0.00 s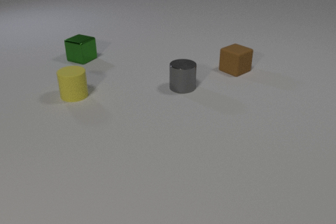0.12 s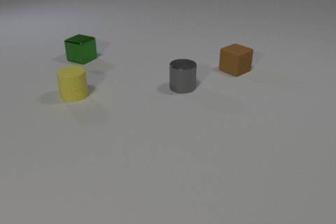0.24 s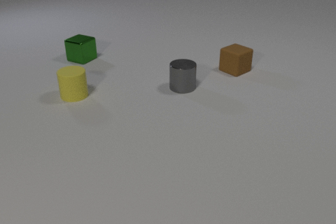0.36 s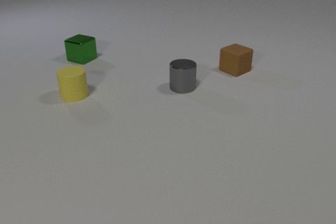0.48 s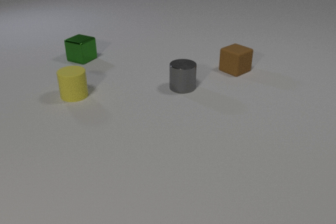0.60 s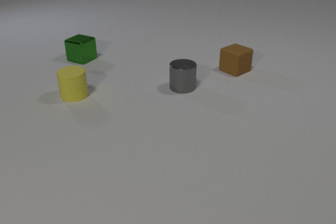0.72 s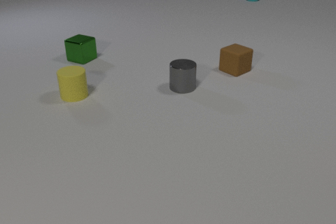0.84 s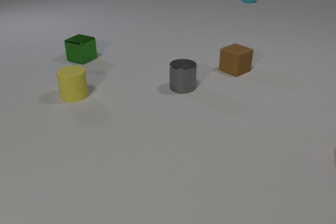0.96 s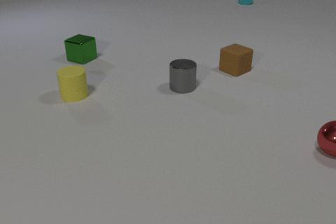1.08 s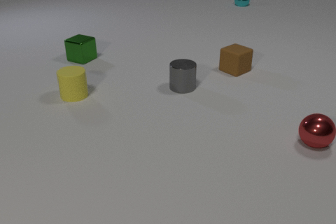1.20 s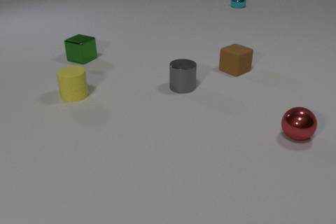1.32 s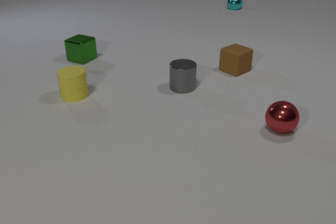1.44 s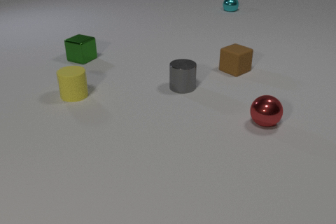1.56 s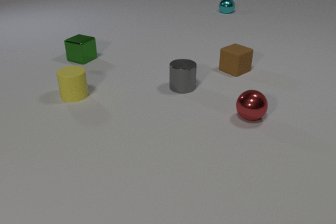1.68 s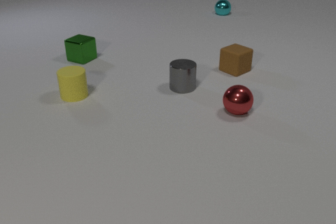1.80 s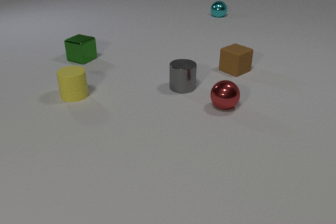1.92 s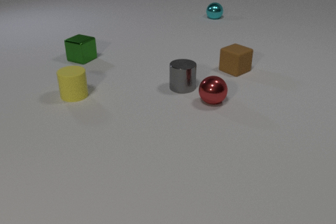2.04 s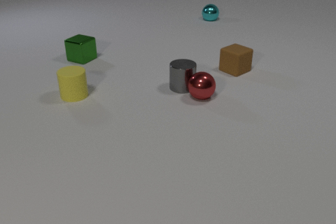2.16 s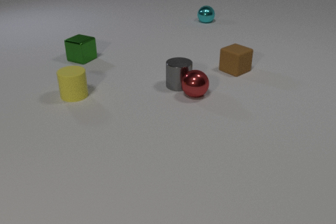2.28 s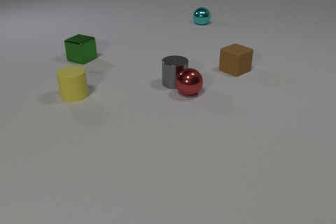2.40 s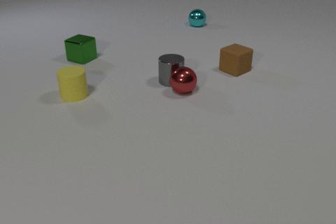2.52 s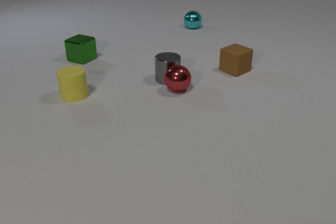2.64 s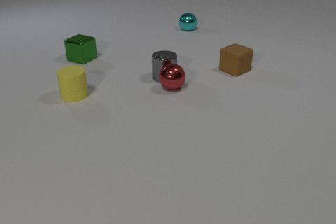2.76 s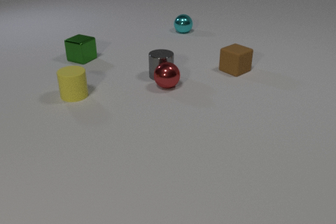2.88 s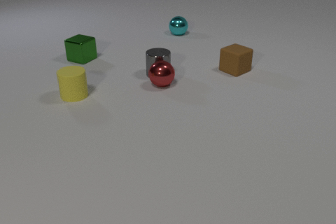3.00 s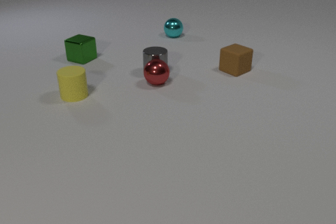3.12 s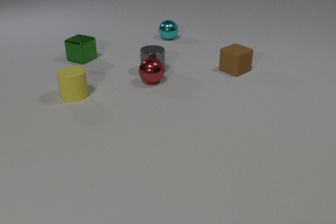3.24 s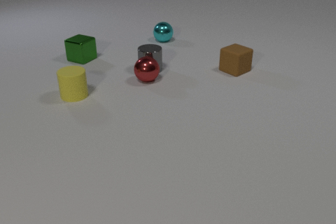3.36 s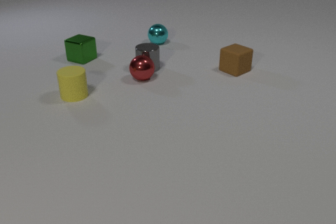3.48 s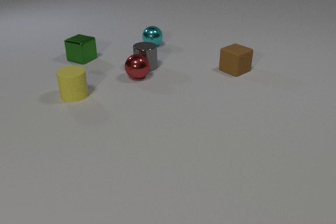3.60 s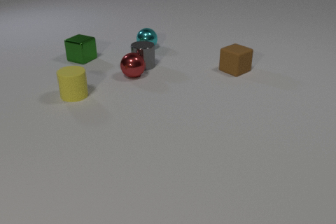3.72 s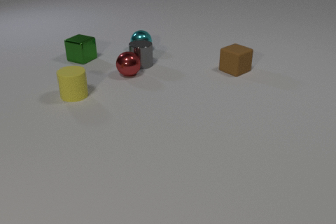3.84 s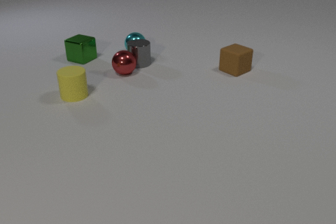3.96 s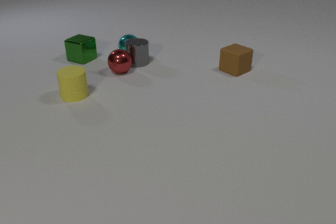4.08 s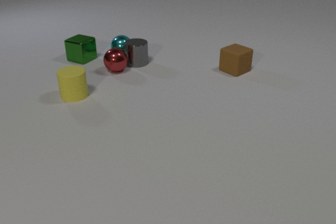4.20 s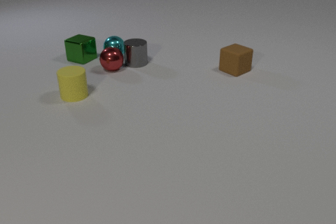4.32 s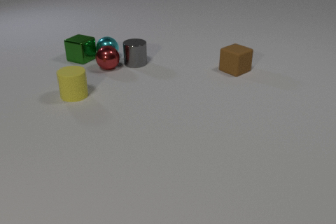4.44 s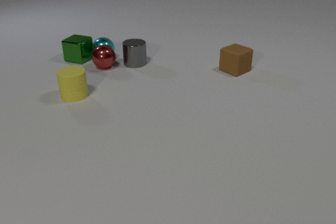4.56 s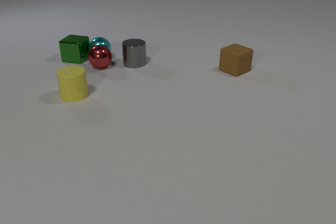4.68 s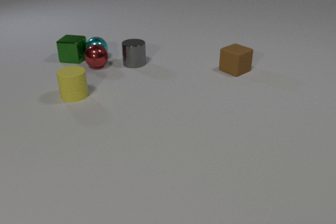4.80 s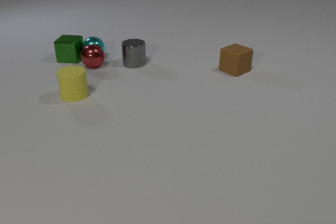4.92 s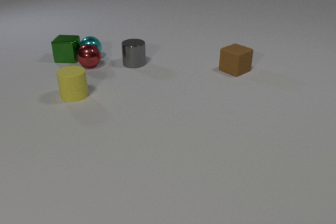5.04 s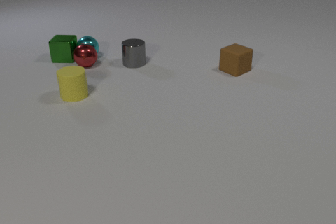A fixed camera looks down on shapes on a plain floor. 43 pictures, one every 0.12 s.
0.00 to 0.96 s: The red metal sphere comes in at the right edge, rolls to the left. The cyan metal sphere comes in at the top edge, rolls toward the camera and to the left.
0.96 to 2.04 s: The red metal sphere rolls to the left and away from the camera. The cyan metal sphere rolls toward the camera and to the left. The red metal sphere and the gray metal cylinder collide.
2.04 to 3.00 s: The red metal sphere rolls to the left and away from the camera. The gray metal cylinder slides away from the camera and to the left. The cyan metal sphere rolls toward the camera and to the left.
3.00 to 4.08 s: The red metal sphere rolls to the left and away from the camera. The gray metal cylinder slides away from the camera and to the left. The cyan metal sphere rolls toward the camera and to the left. The gray metal cylinder and the cyan metal sphere collide.
4.08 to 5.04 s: The red metal sphere rolls to the left and away from the camera. The cyan metal sphere rolls to the left. The green metal cube slides to the left, spins counterclockwise seen from above by about 30 degrees, its near face sliding to the right. The cyan metal sphere and the green metal cube collide. The red metal sphere and the cyan metal sphere collide.
What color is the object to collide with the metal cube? cyan.
What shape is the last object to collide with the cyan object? sphere.
How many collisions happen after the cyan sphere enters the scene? 4.
